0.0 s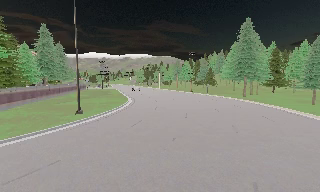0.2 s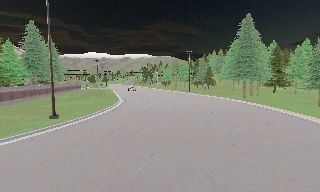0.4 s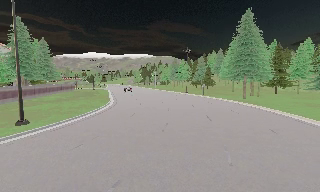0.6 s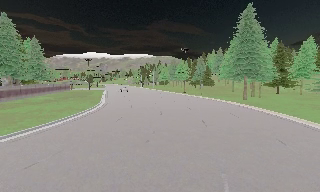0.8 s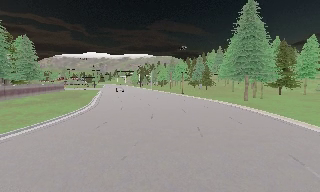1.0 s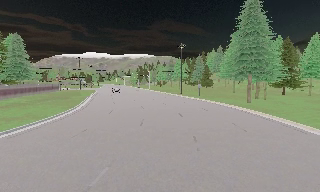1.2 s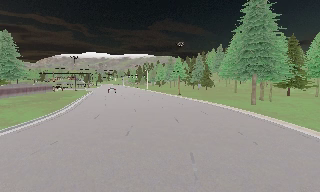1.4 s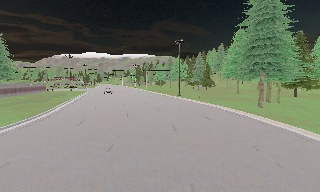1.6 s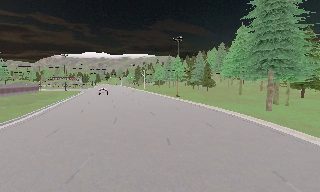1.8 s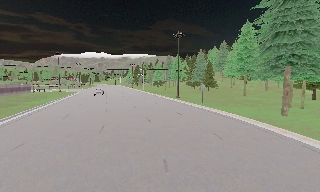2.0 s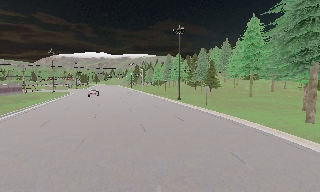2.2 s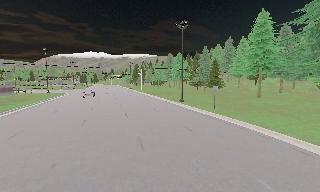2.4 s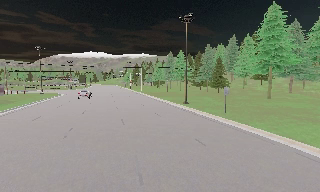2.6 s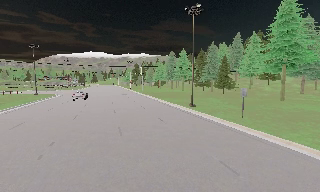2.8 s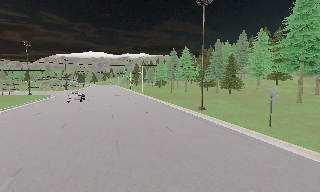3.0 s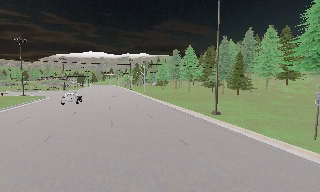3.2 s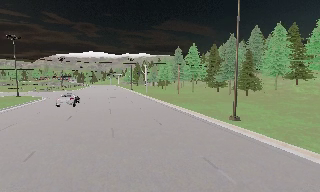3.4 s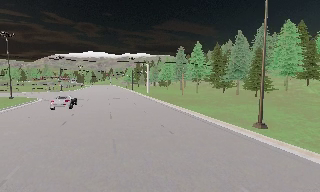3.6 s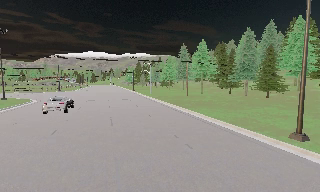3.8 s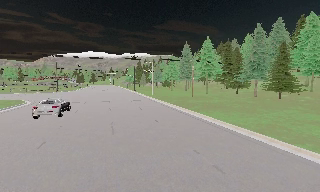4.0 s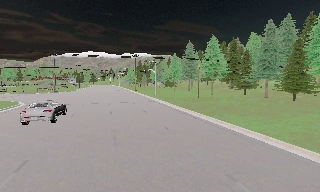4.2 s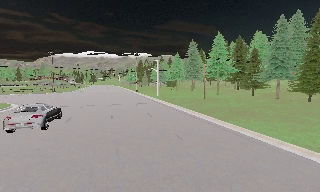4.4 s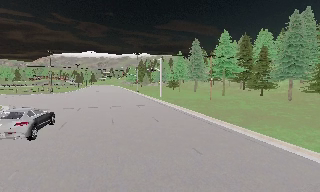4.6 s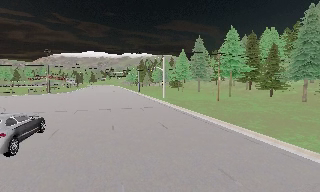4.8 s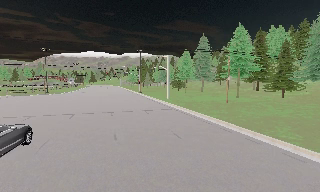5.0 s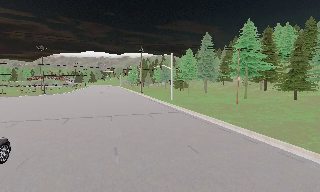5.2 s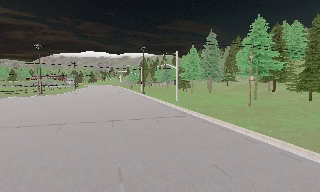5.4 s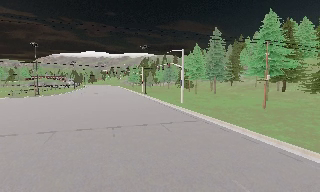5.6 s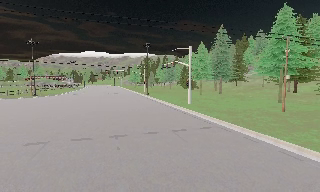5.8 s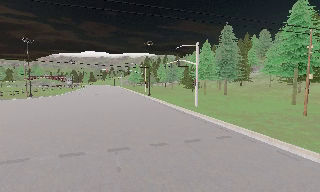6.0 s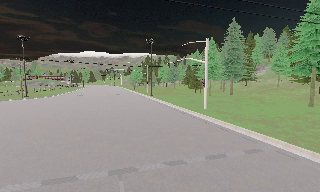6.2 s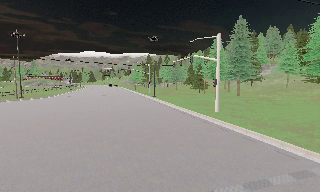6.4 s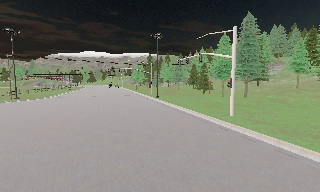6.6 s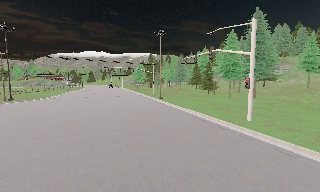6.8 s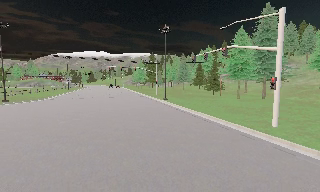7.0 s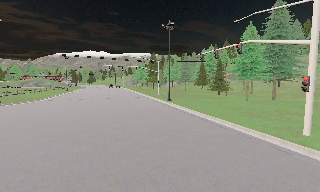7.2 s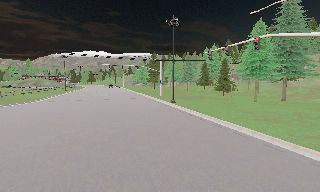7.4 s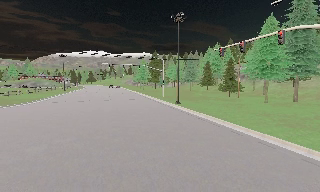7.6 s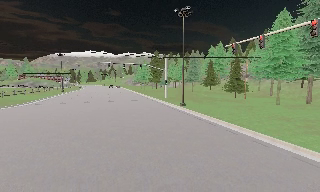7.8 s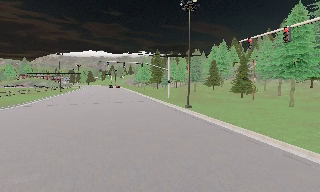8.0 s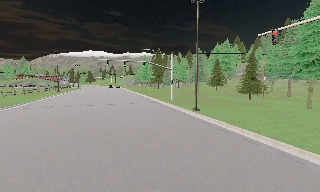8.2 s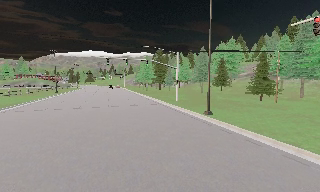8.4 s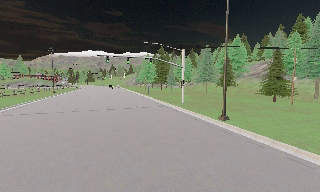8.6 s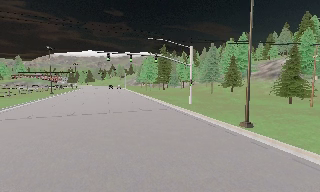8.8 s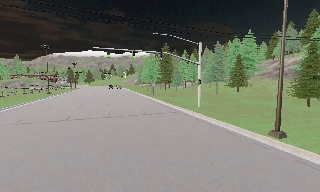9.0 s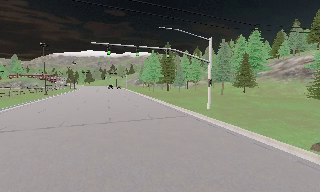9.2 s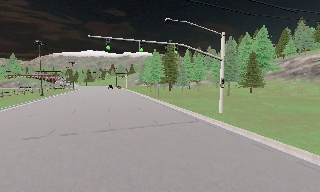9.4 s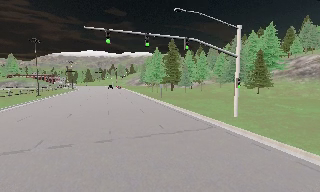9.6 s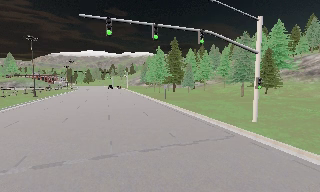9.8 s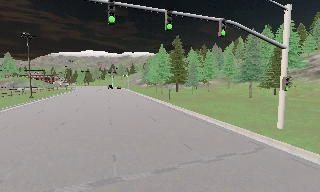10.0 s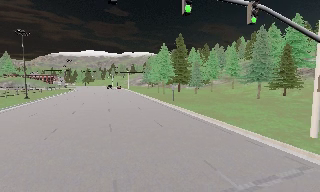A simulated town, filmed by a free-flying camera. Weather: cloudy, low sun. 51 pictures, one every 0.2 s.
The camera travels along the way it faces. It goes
forward.
0.0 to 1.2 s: The camera travels forward and to its right, about 13 m, so what stands in front looms larger.
1.2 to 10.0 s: The camera travels forward, about 90 m, so what stands in front looms larger.
The film runs forward here.
